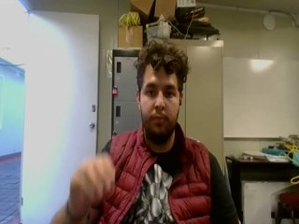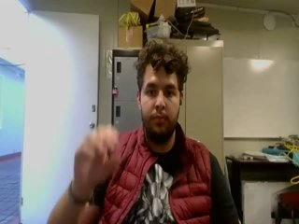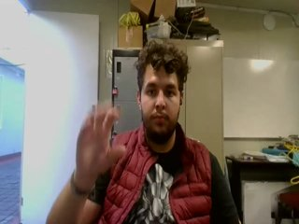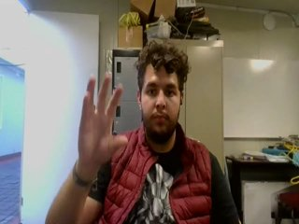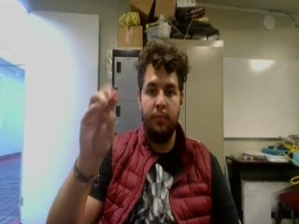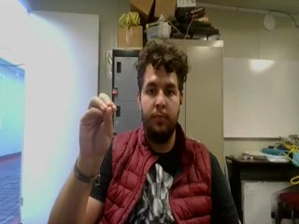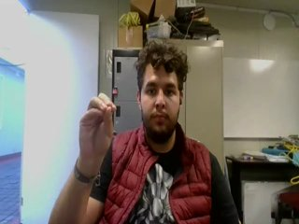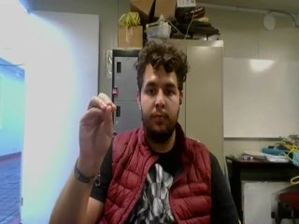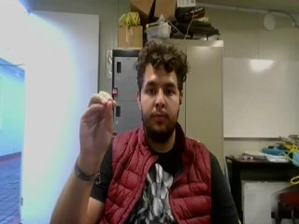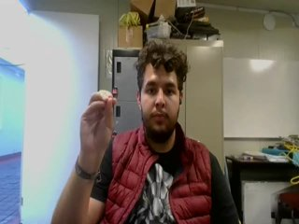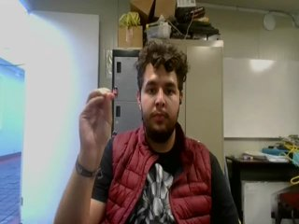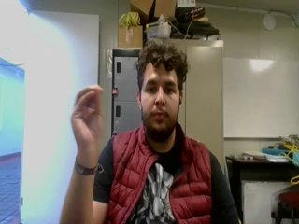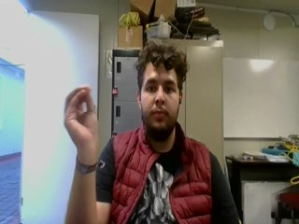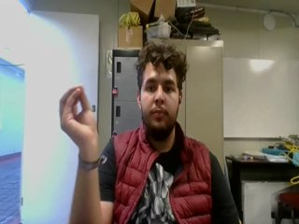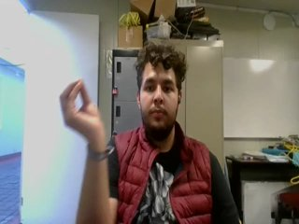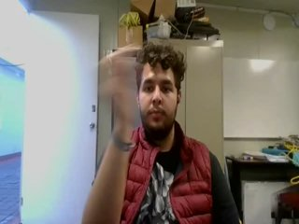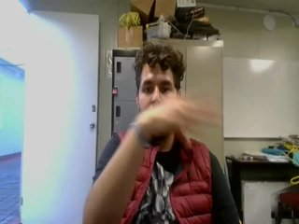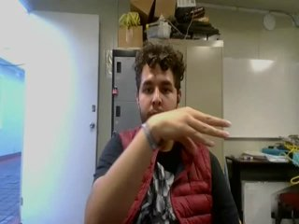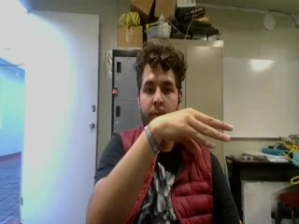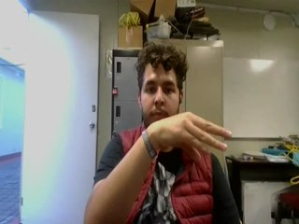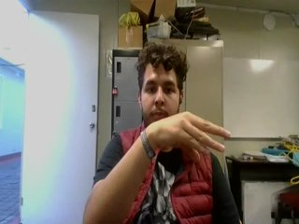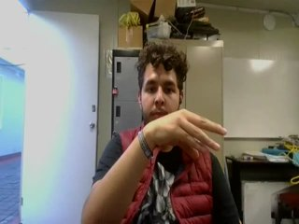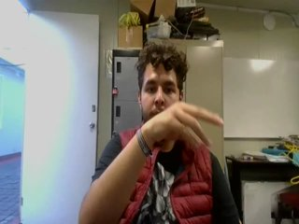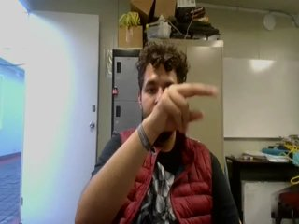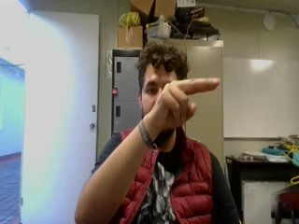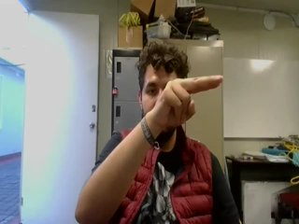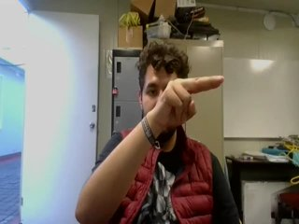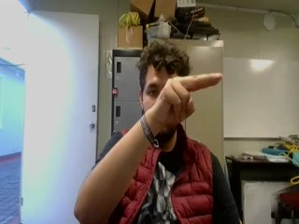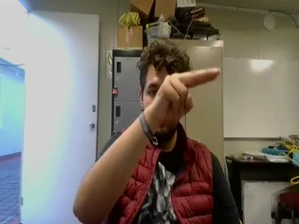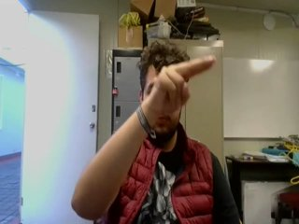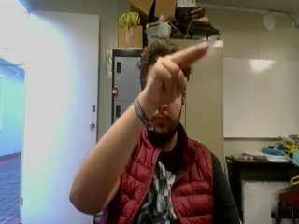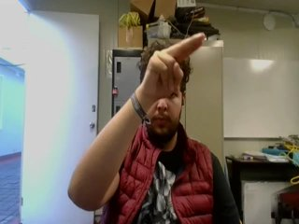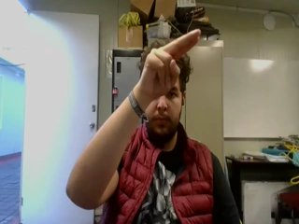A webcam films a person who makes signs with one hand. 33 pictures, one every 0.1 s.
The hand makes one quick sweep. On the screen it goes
to the right.
0.0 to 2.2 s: On the screen the hand sweeps to the right. The name of the sign: Throw left.
2.3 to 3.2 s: Pointing with two fingers.
